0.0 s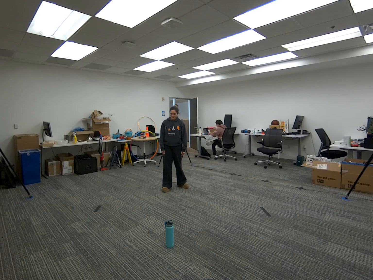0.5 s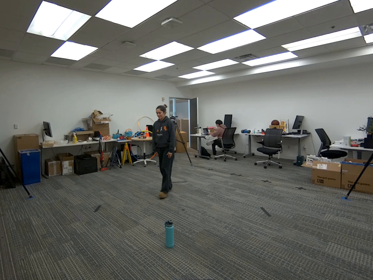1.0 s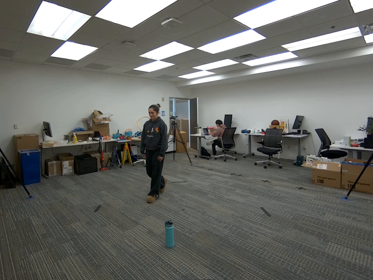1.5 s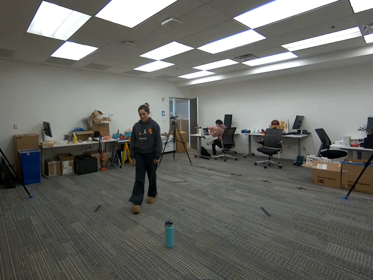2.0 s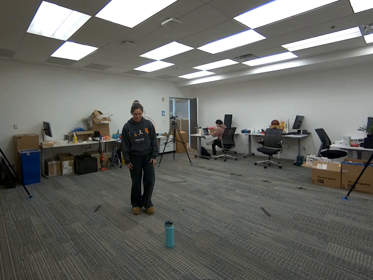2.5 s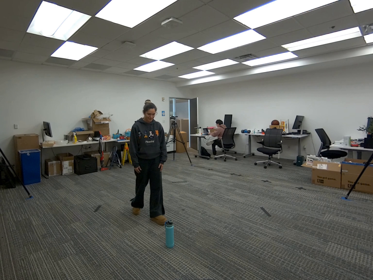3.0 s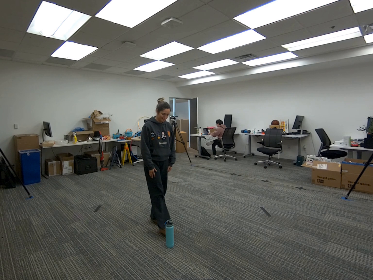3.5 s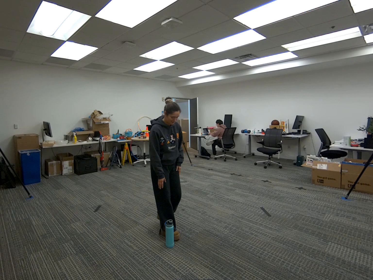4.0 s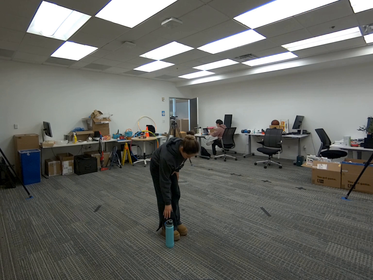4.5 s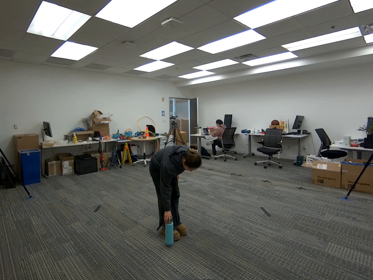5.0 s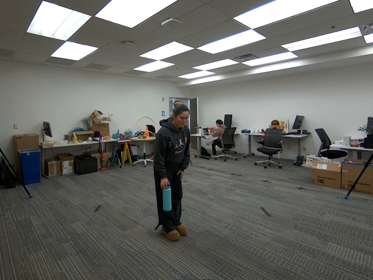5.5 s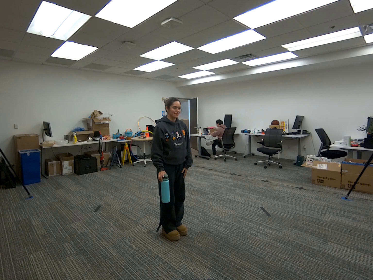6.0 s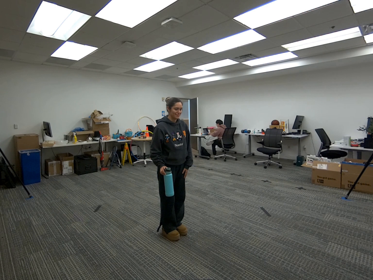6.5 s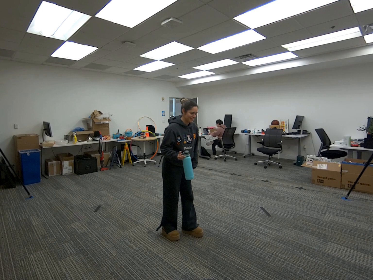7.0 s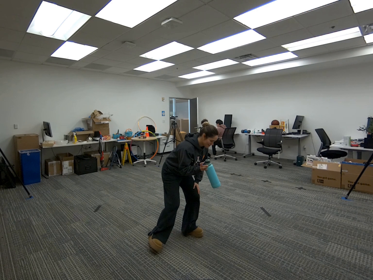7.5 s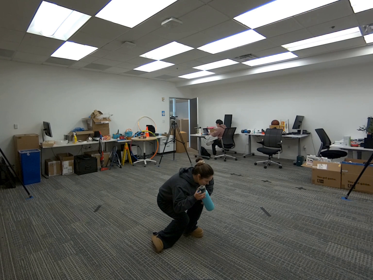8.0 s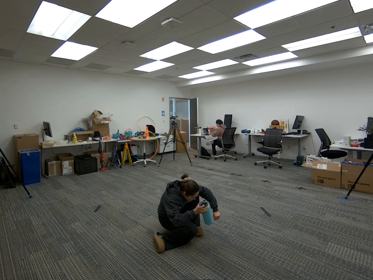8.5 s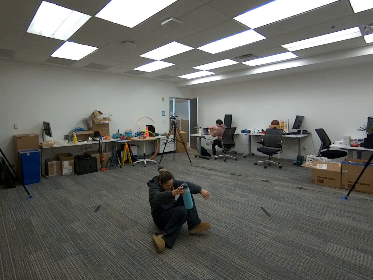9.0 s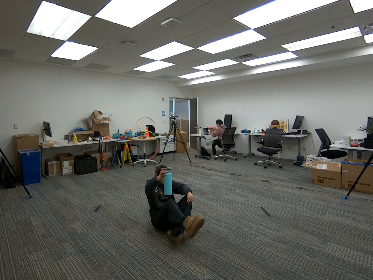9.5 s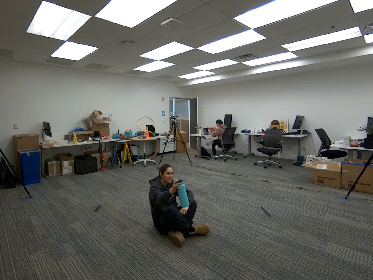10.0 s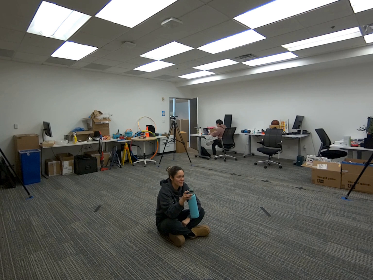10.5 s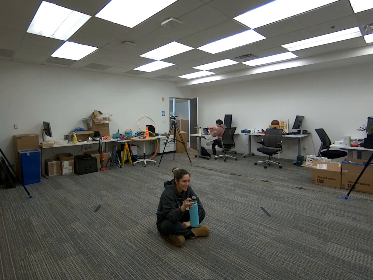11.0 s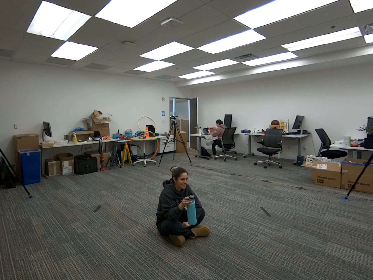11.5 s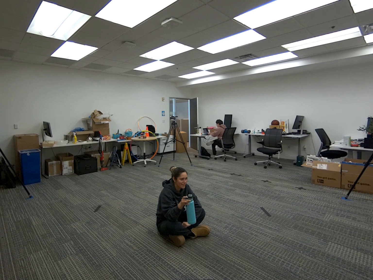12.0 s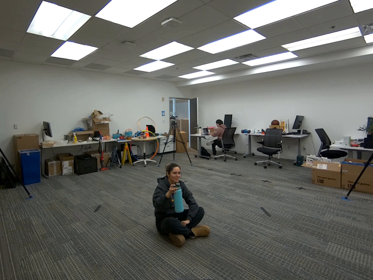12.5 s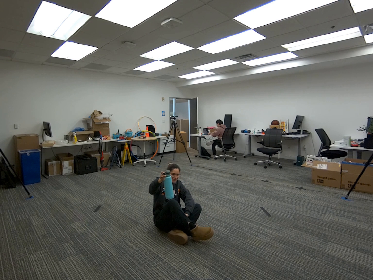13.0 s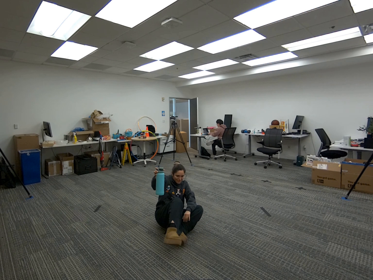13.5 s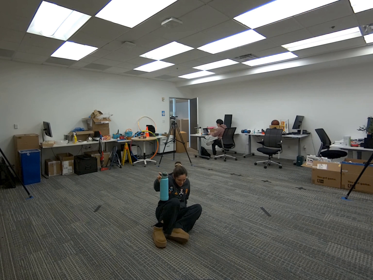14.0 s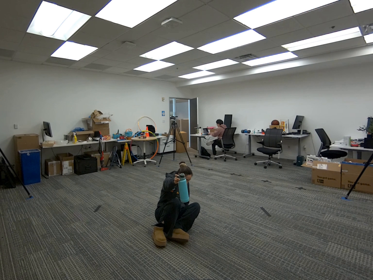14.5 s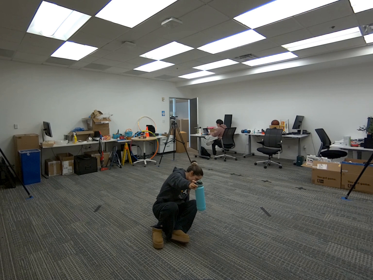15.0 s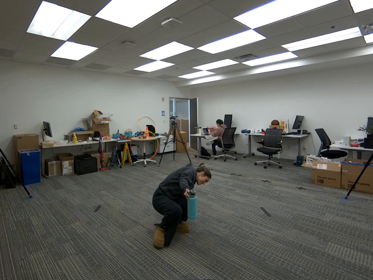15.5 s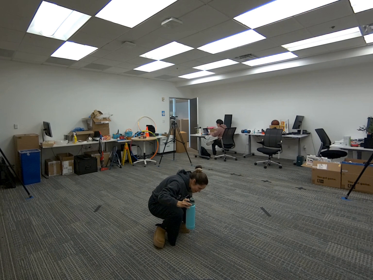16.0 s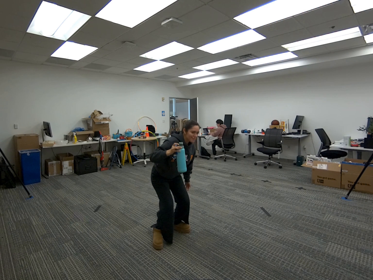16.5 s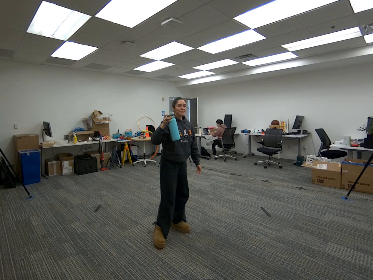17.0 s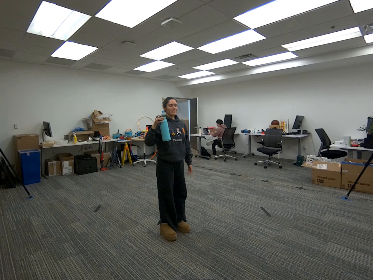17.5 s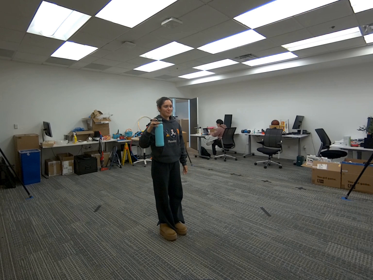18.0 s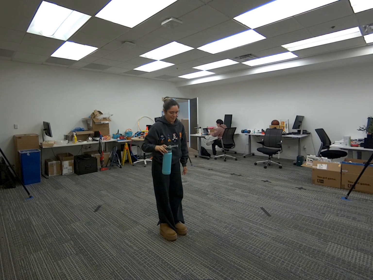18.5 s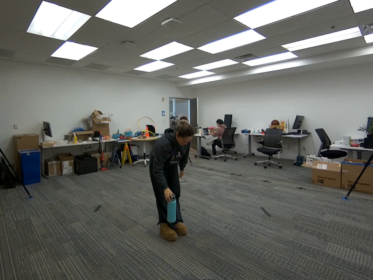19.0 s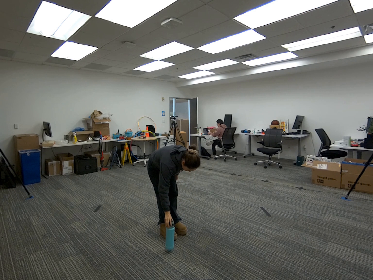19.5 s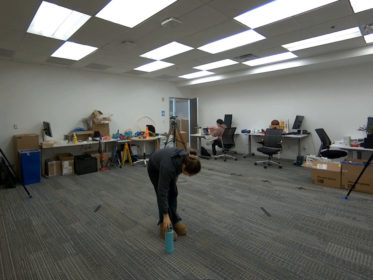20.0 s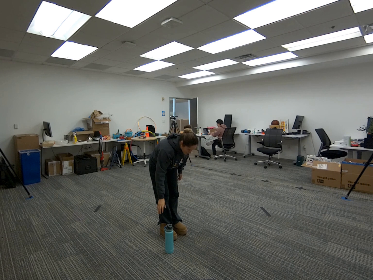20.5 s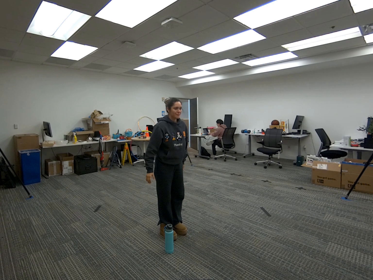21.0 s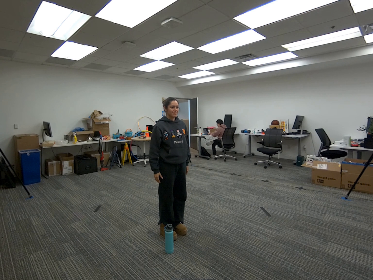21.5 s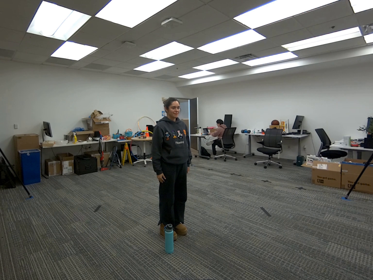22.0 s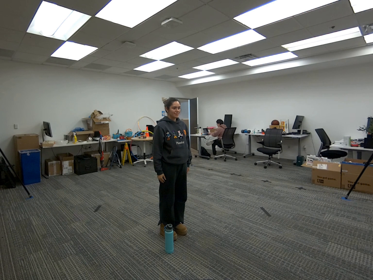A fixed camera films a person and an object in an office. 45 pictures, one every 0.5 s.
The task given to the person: Walk to the cyan water bottle on the ground. Pick up the bottle with your right hand. Sit on the ground while holding the bottle in your hand, stand up and place the bottle on the ground.
